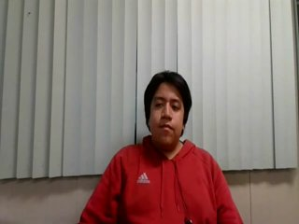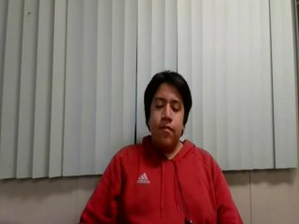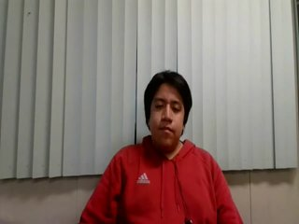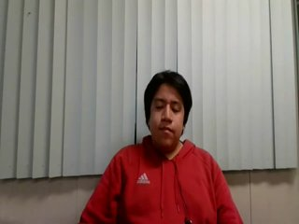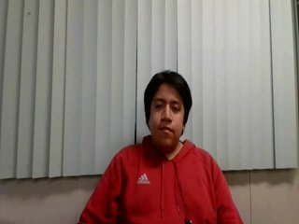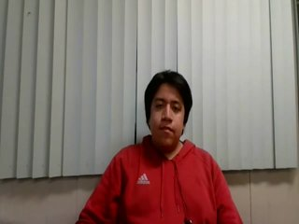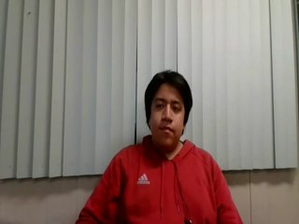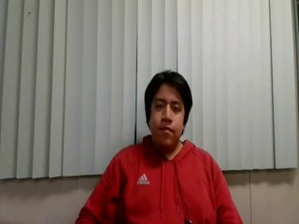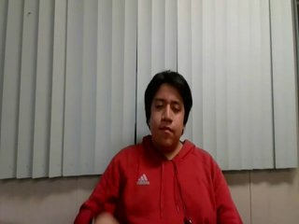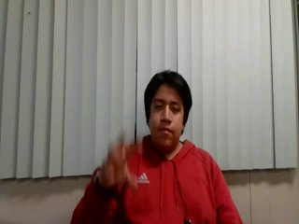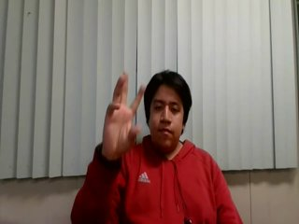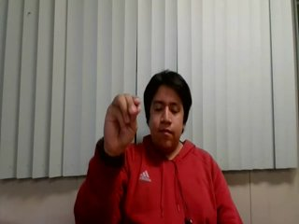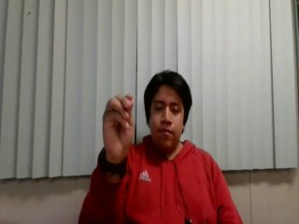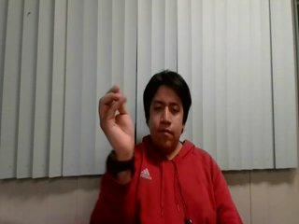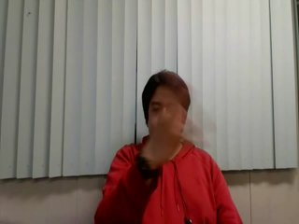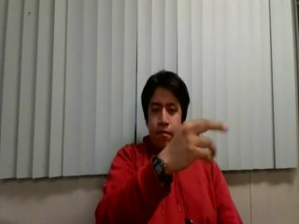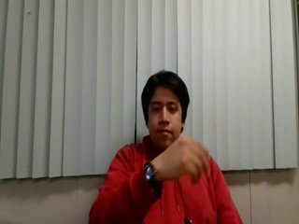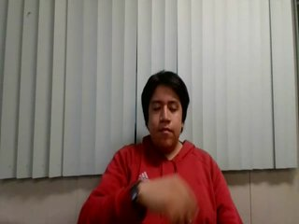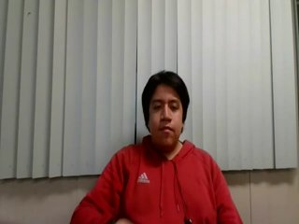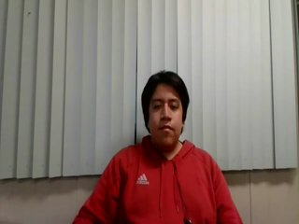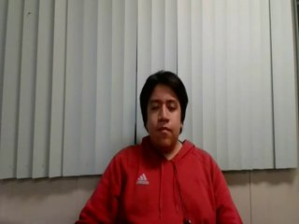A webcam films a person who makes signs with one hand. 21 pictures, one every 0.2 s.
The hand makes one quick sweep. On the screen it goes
to the right.
0.0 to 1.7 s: Non-gesture.
1.8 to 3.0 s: On the screen the hand sweeps to the right. The name of the sign: Throw left.
3.1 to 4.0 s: Non-gesture.
